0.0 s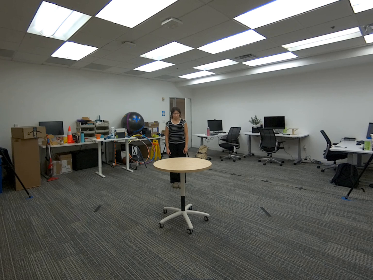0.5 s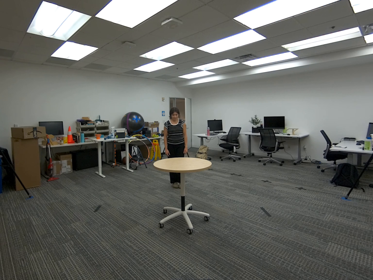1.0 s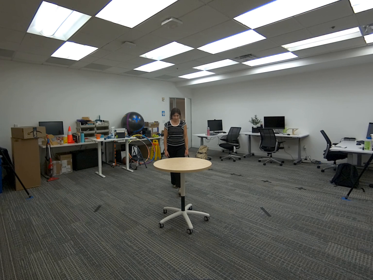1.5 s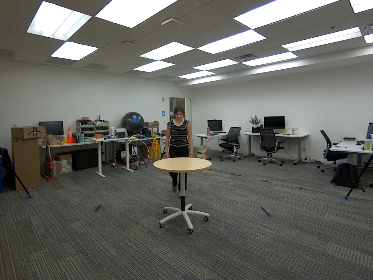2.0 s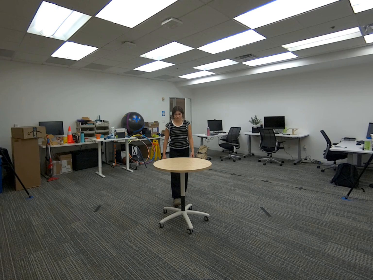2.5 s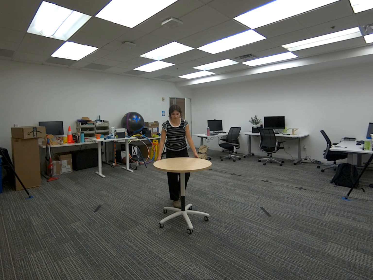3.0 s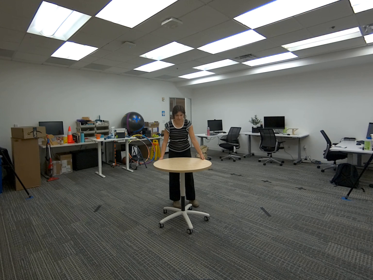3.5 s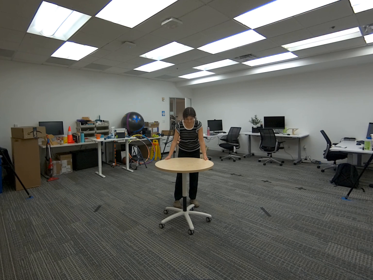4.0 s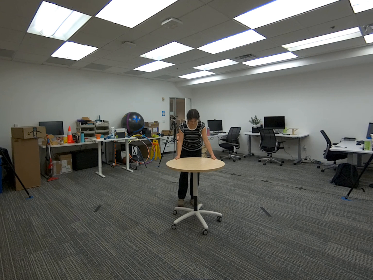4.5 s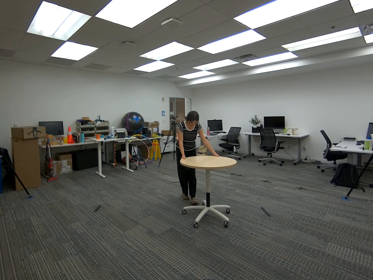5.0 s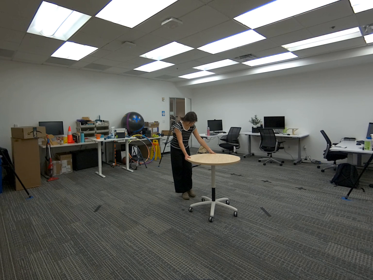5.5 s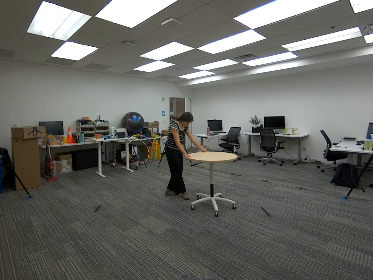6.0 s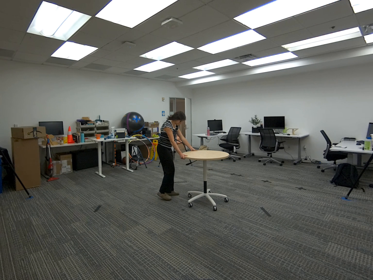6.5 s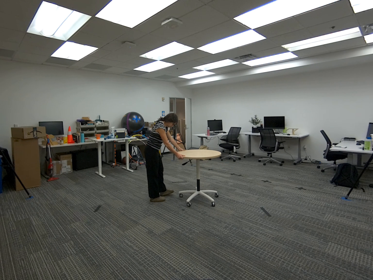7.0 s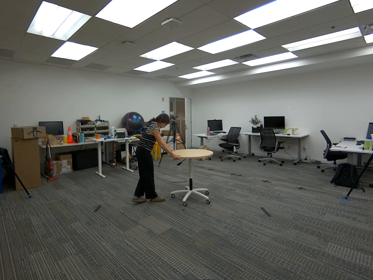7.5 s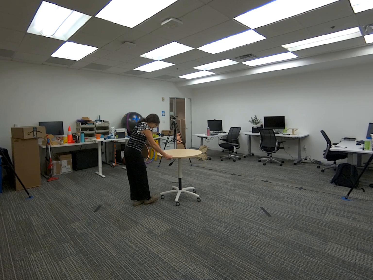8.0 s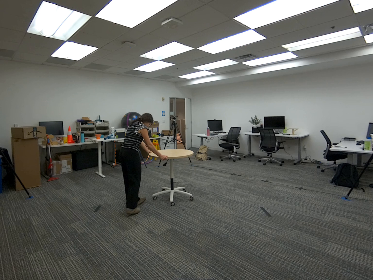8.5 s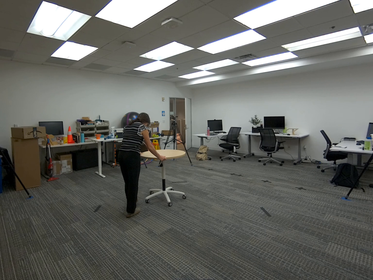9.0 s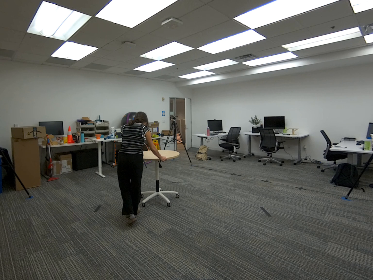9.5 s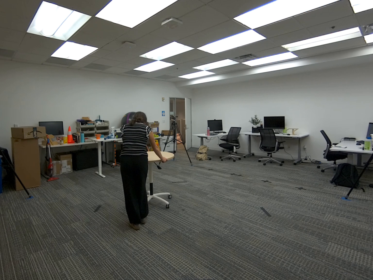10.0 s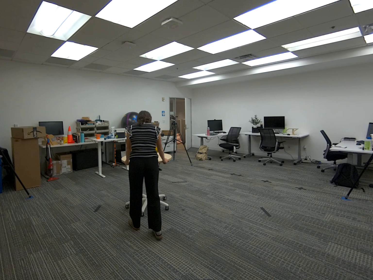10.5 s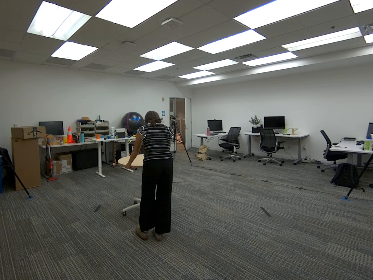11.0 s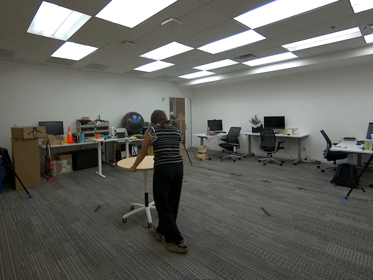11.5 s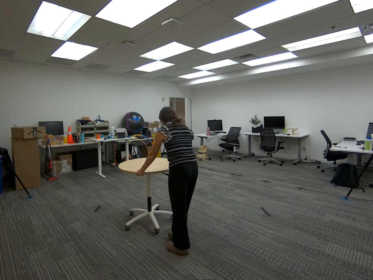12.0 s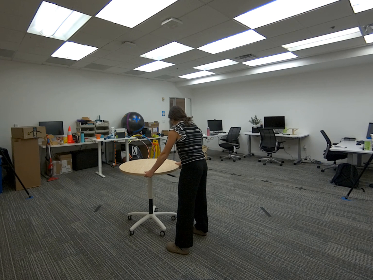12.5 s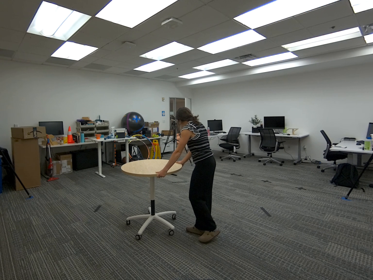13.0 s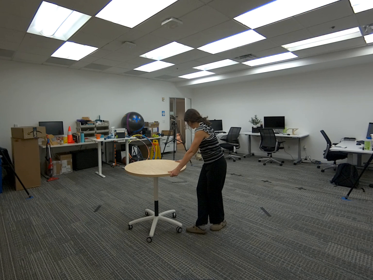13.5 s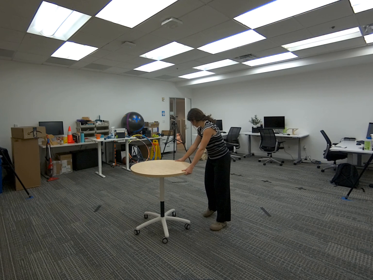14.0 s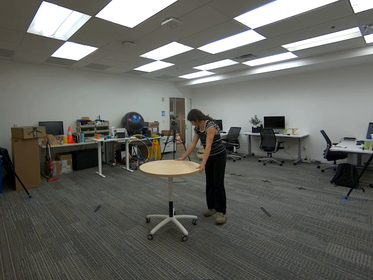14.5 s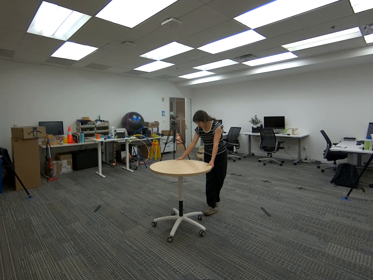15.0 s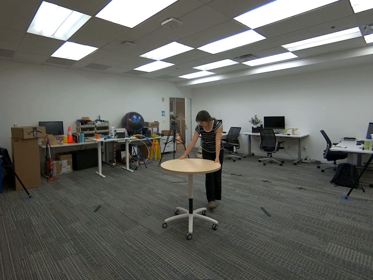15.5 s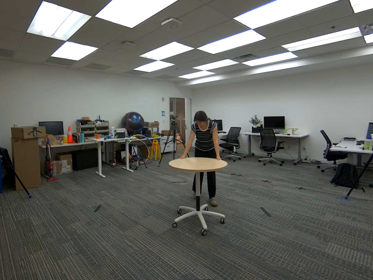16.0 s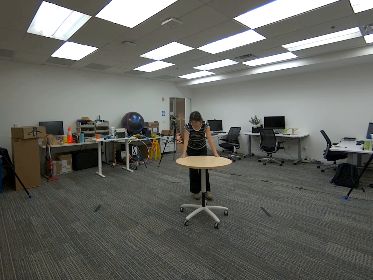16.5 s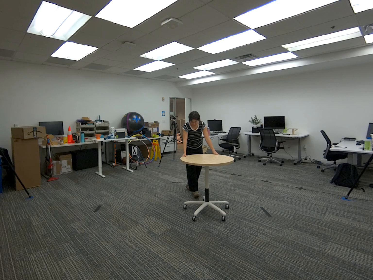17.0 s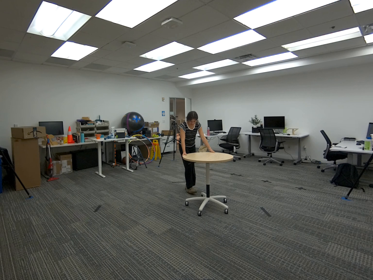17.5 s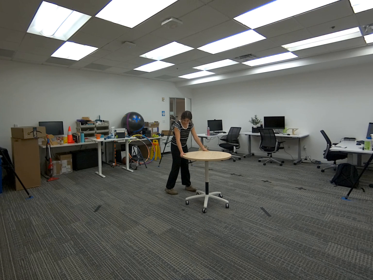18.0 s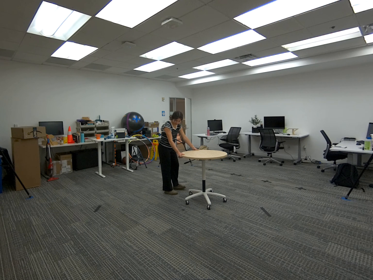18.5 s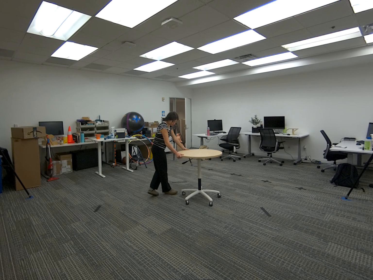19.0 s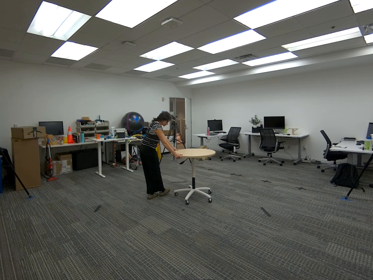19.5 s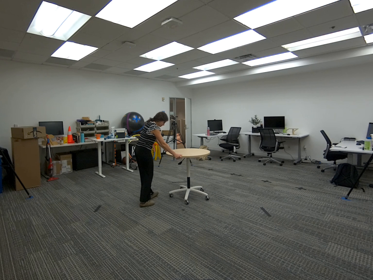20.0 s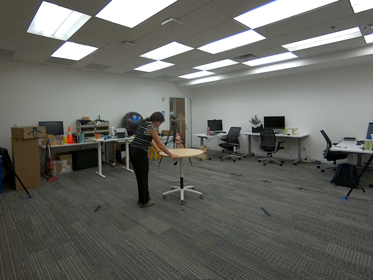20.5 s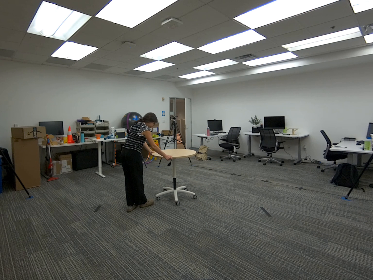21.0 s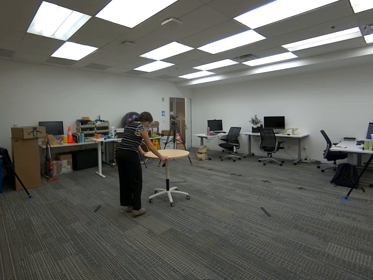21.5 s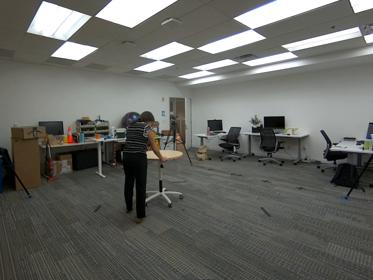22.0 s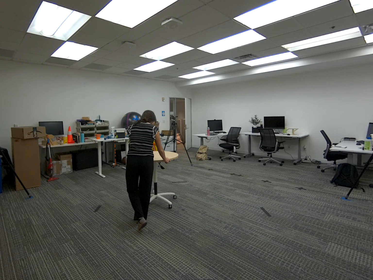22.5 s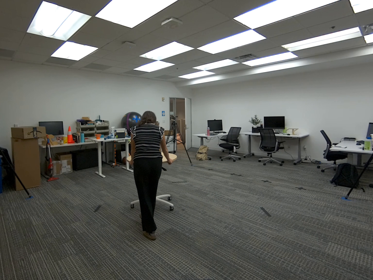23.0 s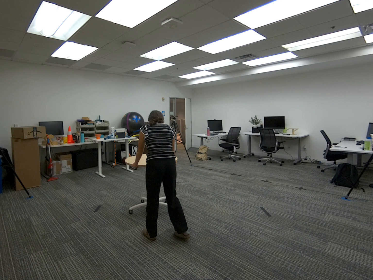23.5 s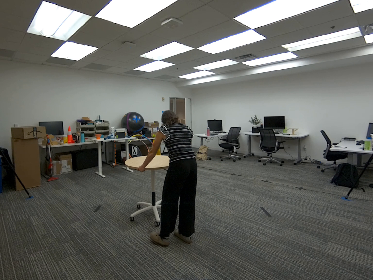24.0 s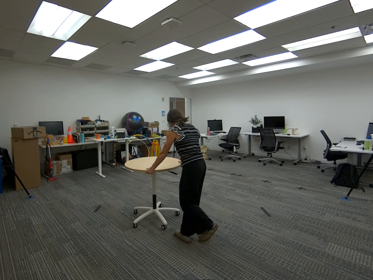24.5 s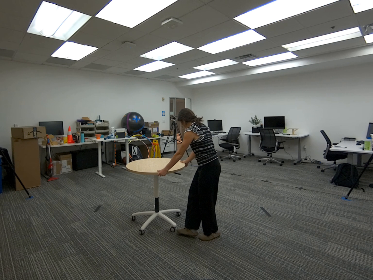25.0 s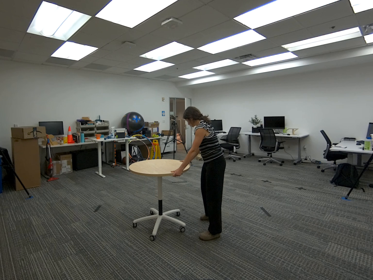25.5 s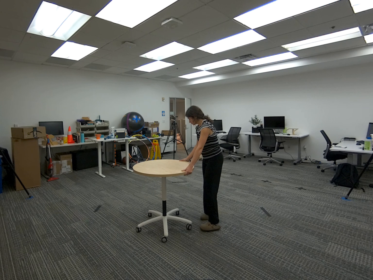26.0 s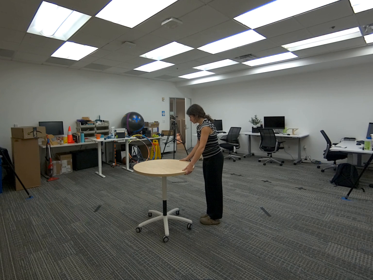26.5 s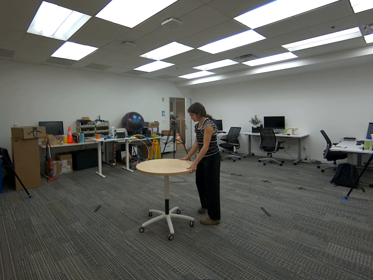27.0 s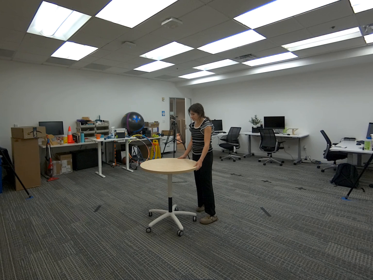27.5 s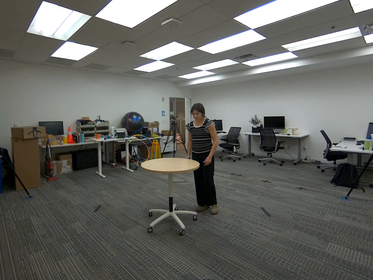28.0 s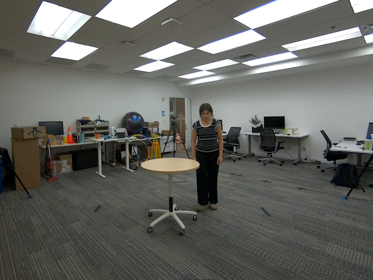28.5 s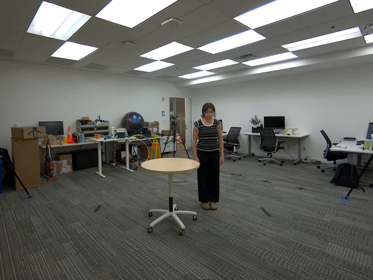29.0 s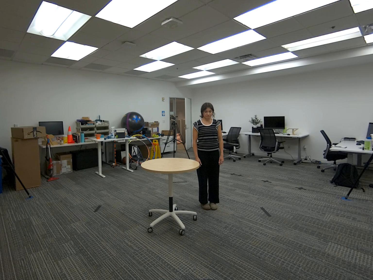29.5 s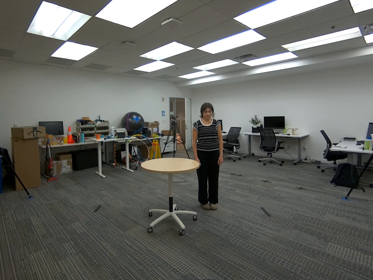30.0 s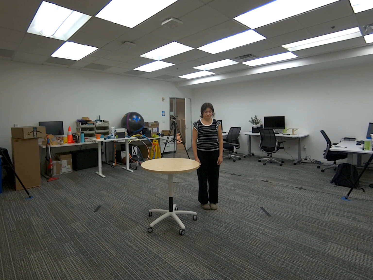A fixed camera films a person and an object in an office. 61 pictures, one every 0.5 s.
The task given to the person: Walk to the round table, use both of your hands to pull the table around the bounding area.
